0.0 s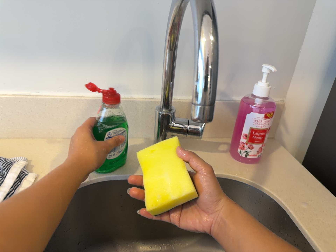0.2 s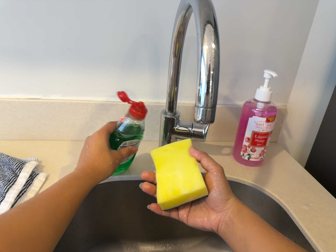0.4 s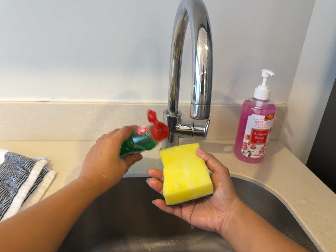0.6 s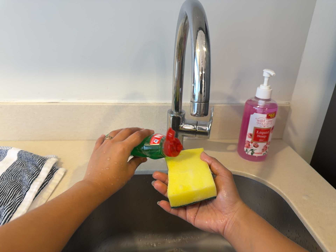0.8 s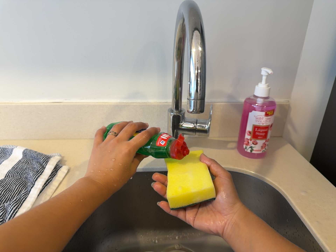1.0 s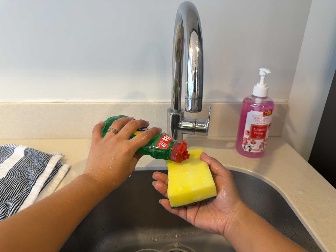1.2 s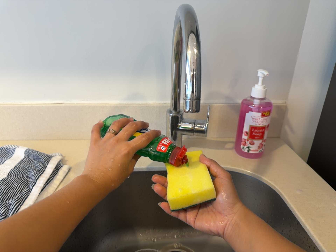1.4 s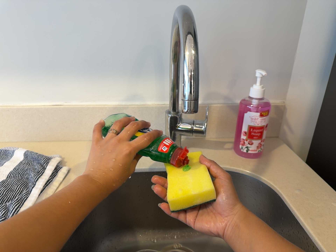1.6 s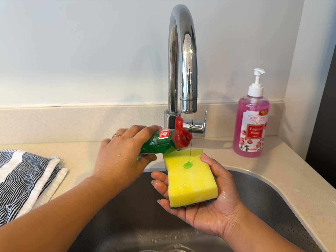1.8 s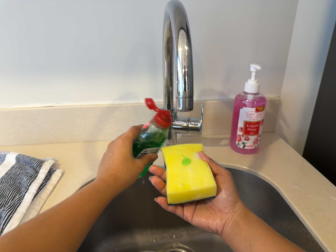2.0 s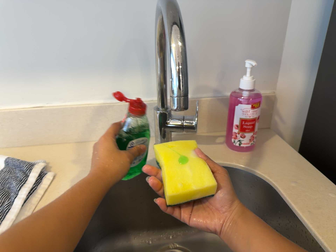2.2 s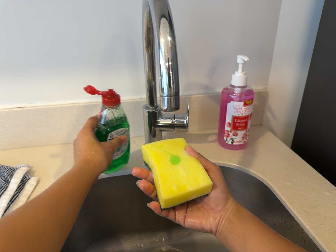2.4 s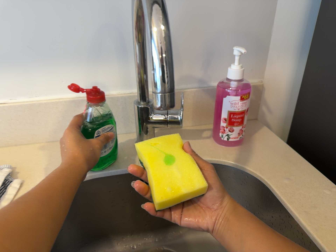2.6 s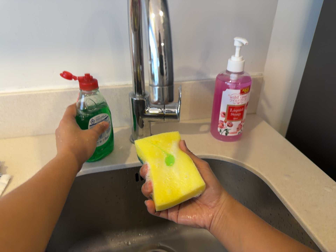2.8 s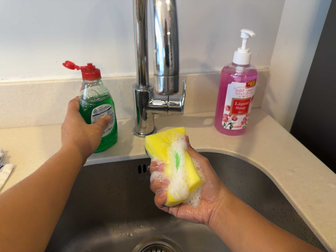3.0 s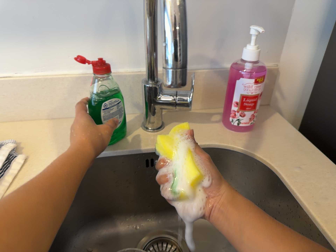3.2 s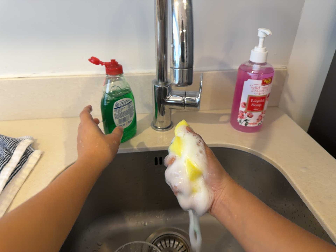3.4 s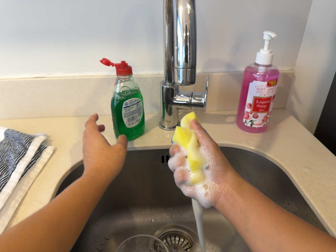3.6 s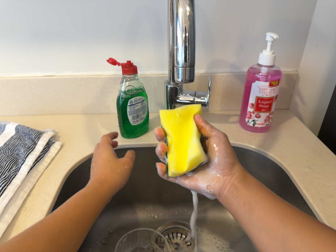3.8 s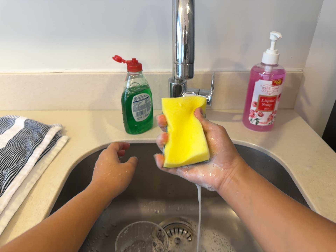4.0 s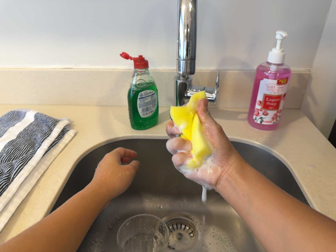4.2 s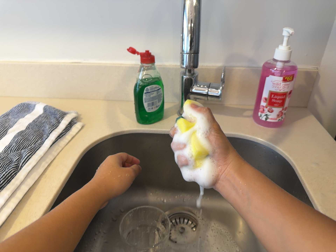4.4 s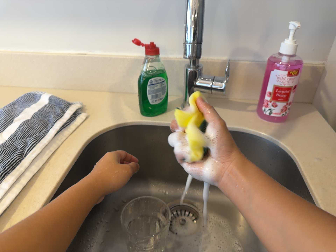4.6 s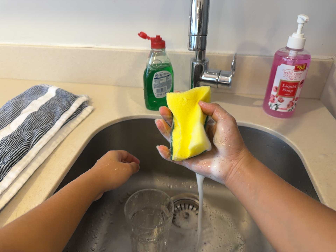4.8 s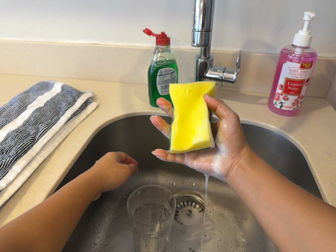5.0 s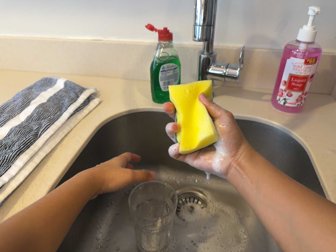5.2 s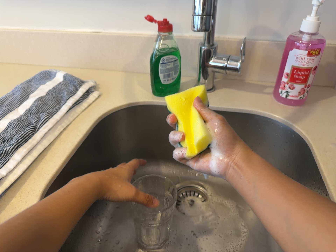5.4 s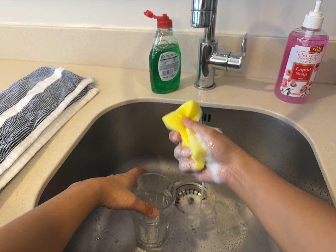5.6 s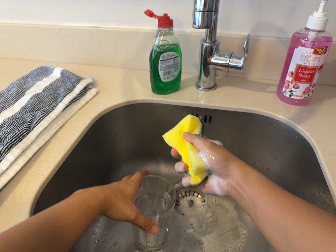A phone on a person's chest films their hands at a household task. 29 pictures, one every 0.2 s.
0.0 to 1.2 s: The camera travels backward, about 9 cm, so what stands in front gets smaller.
1.2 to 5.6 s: The camera pans to its left by about 15 degrees. It travels to its right, about 8 cm. Its aim tips toward the bottom of its view by about 10 degrees, and the scene shifts upward.
The film runs forward here.
